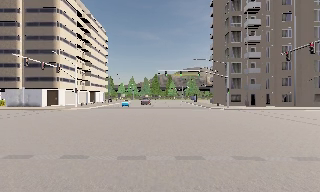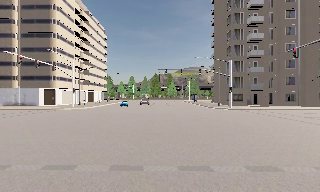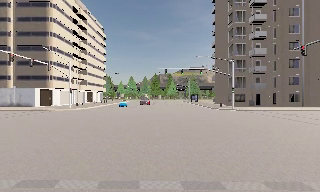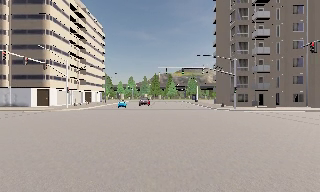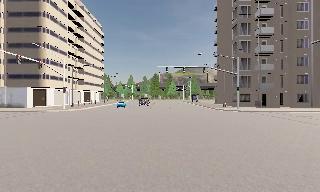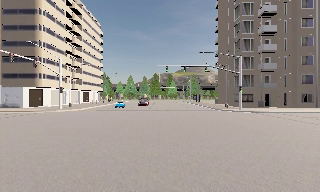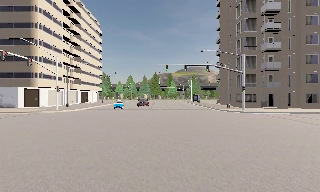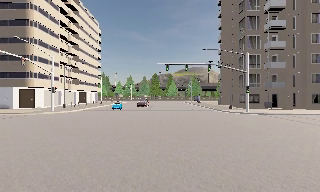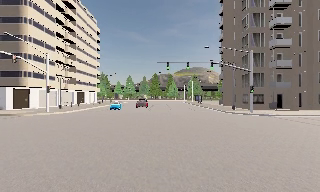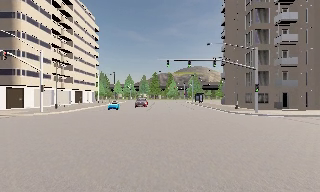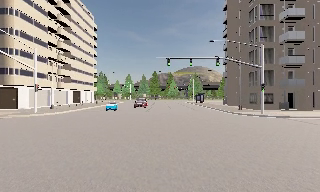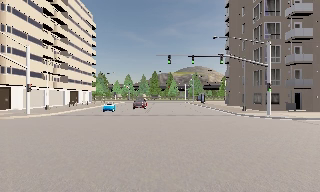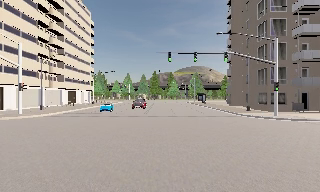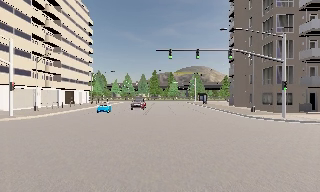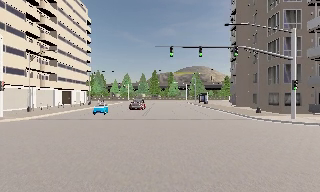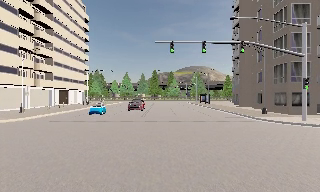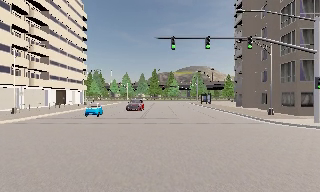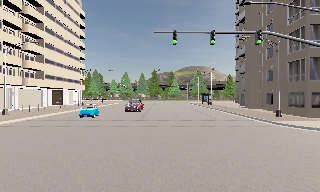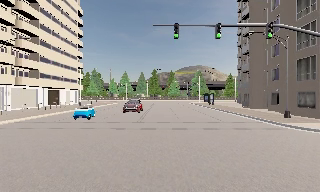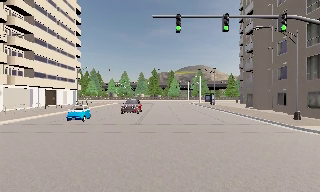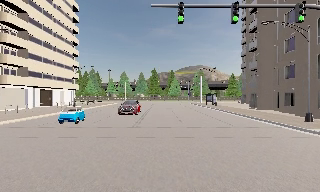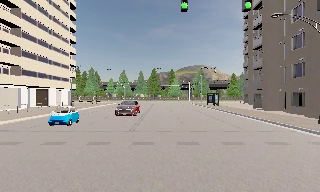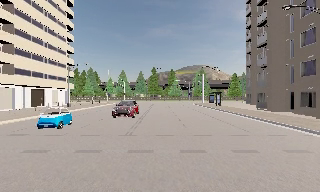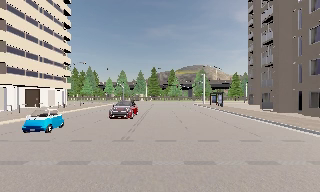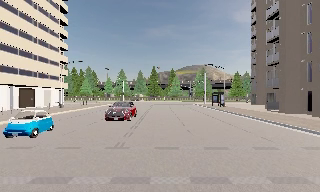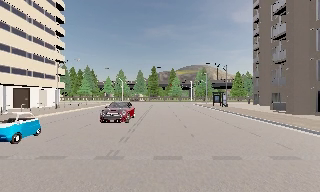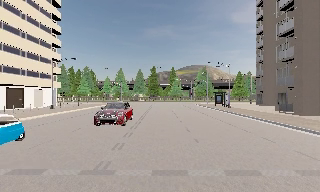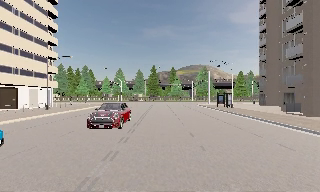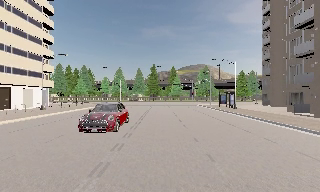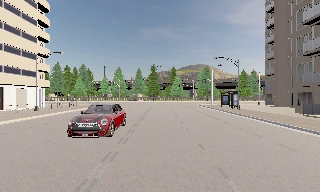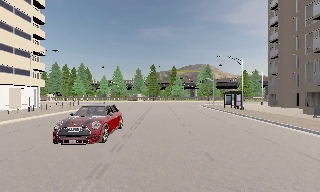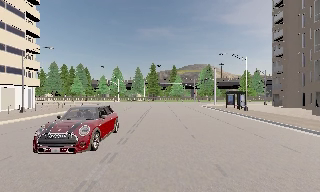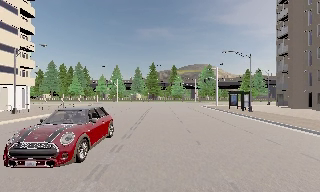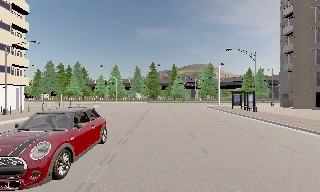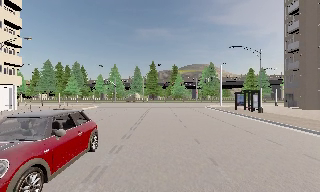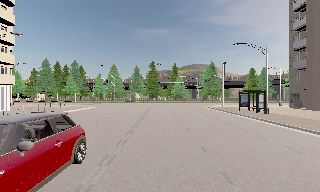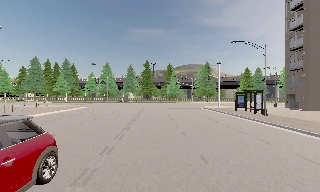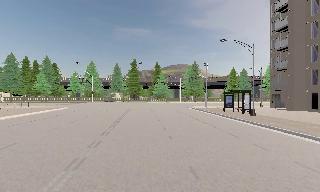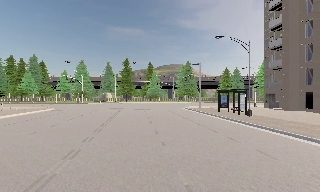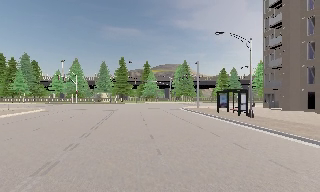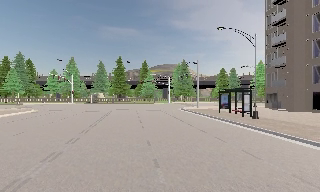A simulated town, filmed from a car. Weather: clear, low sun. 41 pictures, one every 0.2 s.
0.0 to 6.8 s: The camera travels forward, about 35 m, so what stands in front looms larger.
6.8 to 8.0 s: The camera swings to its right by about 10 degrees, and the scene slides to the left. It travels forward, about 6 m, so what stands in front looms larger.
The film runs forward here.
